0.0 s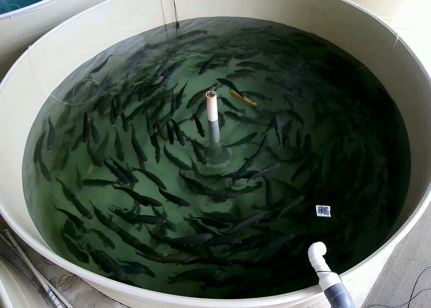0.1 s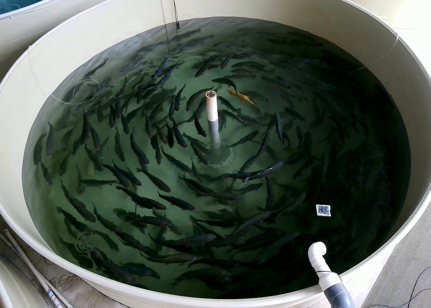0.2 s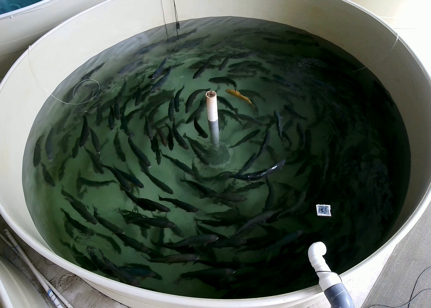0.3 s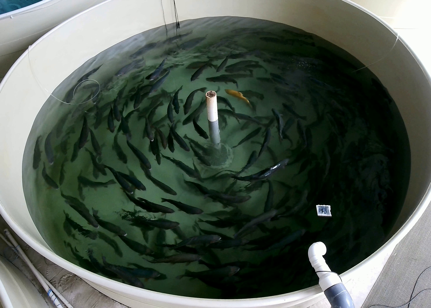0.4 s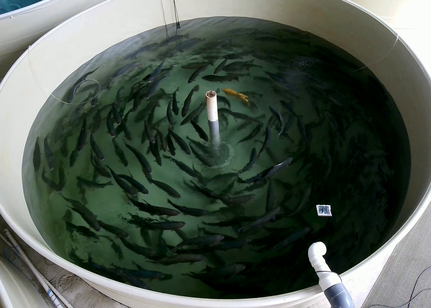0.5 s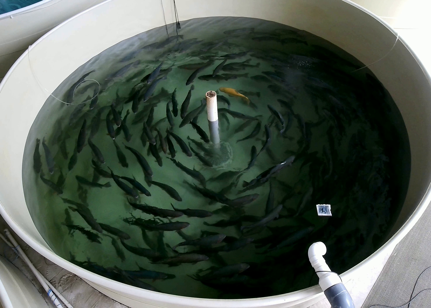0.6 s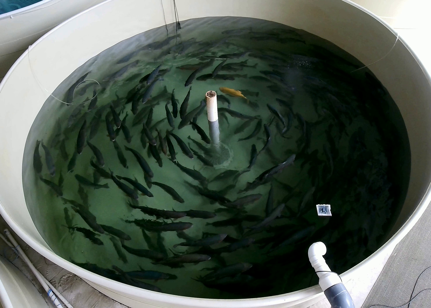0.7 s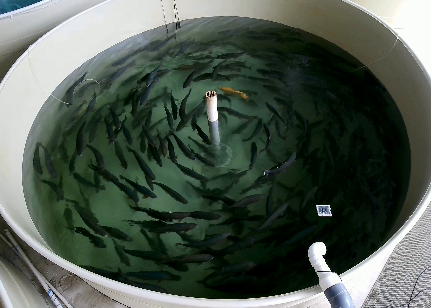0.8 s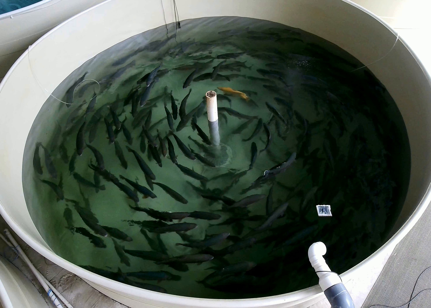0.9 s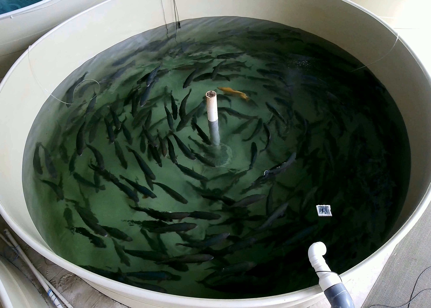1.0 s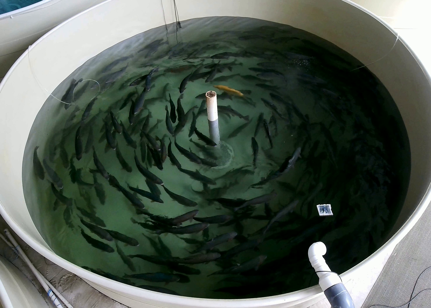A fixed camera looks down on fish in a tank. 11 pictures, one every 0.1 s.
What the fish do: Normal cruising.
